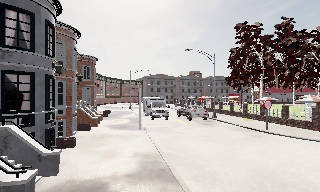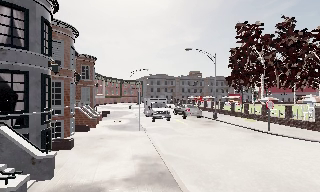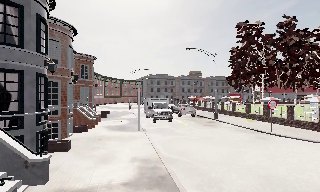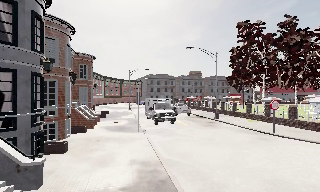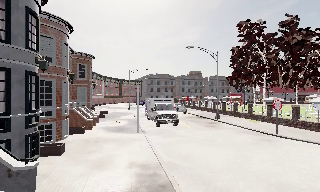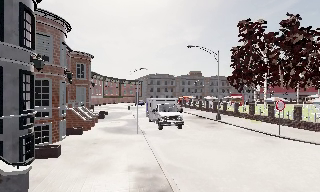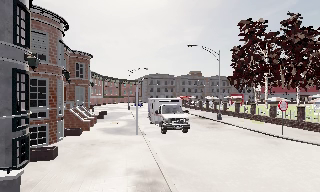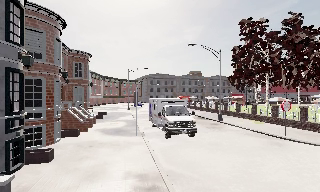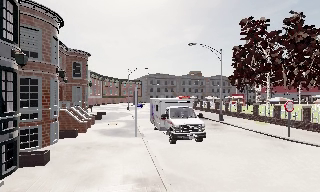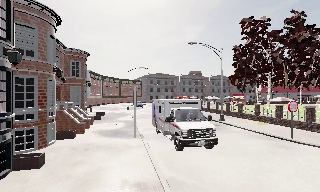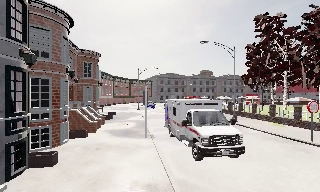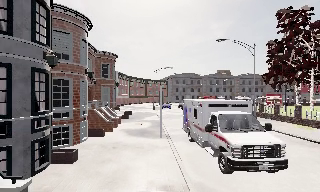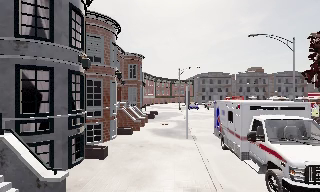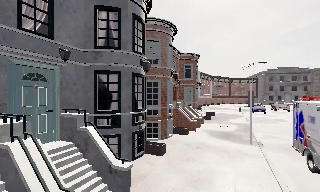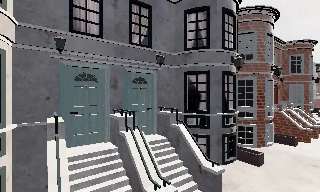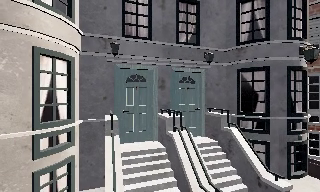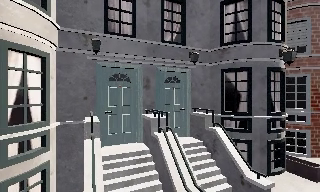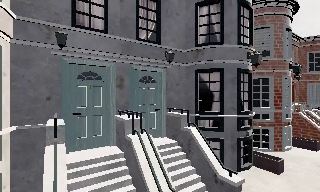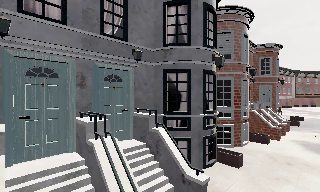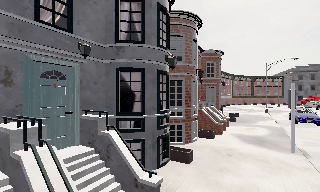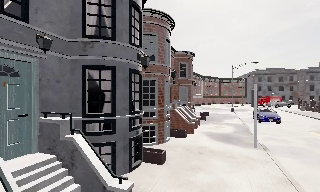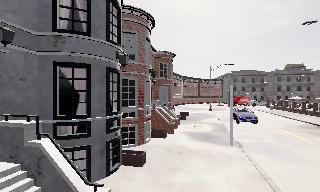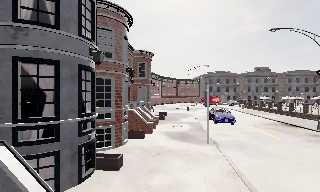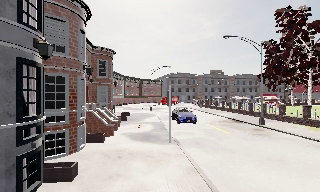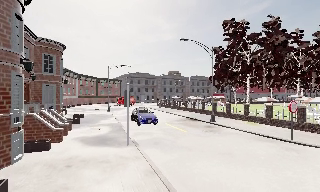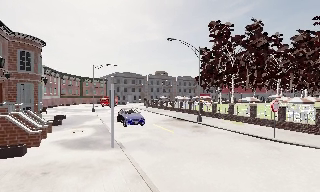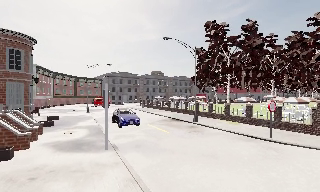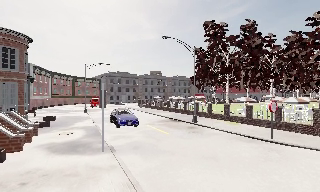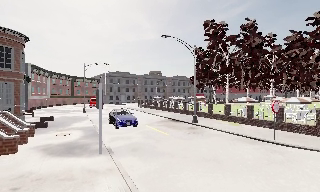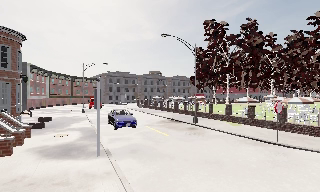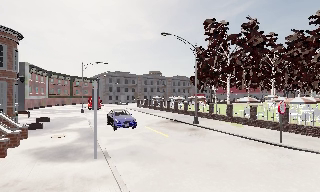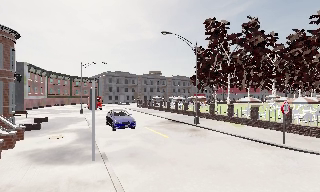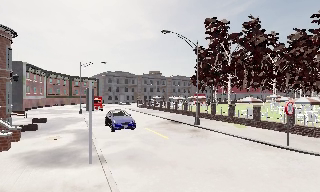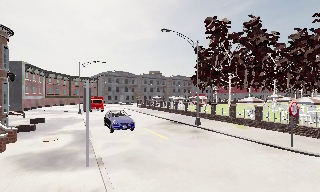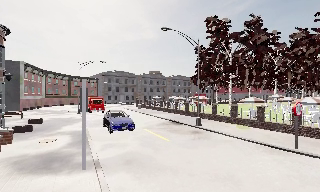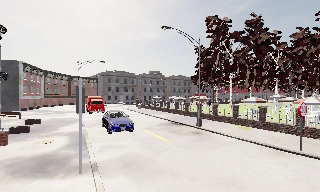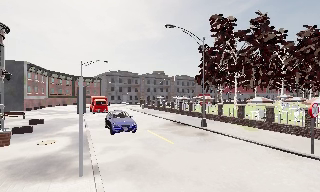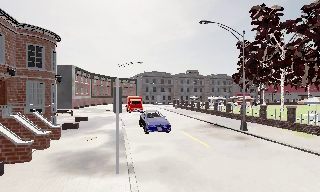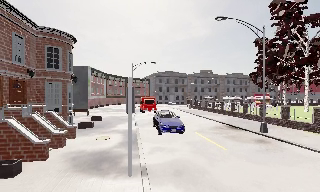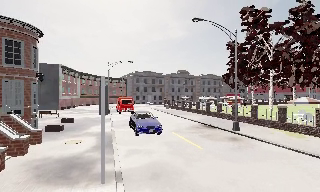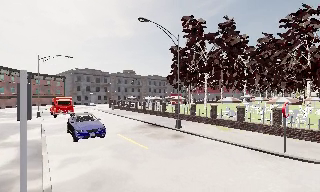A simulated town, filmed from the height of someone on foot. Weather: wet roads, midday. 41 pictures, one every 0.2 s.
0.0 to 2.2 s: The camera travels forward, about 2.5 m, so what stands in front looms larger.
2.2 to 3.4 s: The scene slides to the right, as the camera pans about 60 degrees to its left. It travels forward, about 0.5 m.
3.4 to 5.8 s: The camera pans to its right, which is clockwise from overhead, by about 85 degrees. It travels forward, about 2.5 m.
5.8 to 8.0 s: The camera travels forward, about 2.5 m, so what stands in front looms larger.
The film runs forward here.
